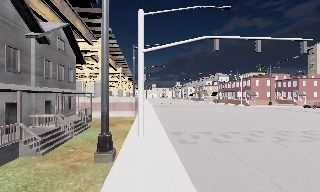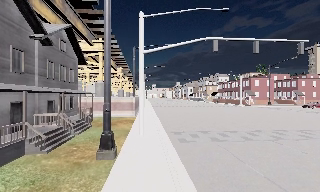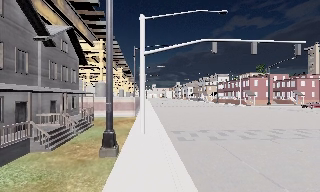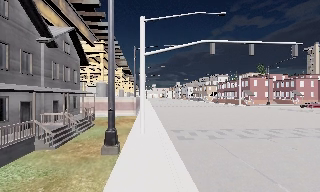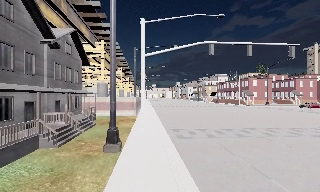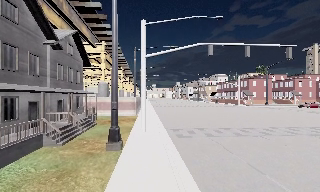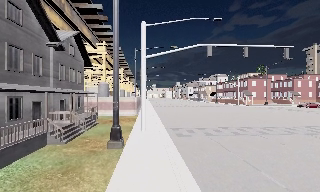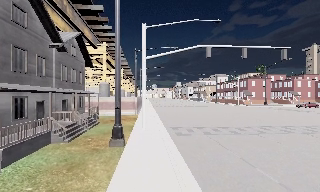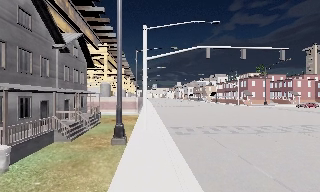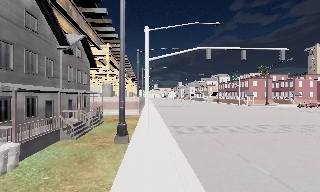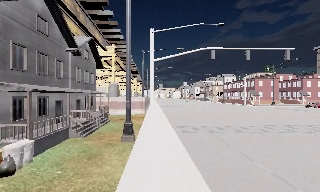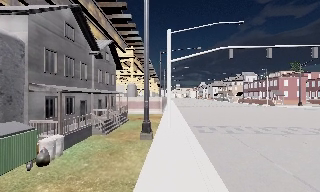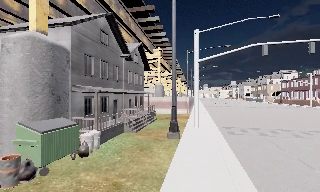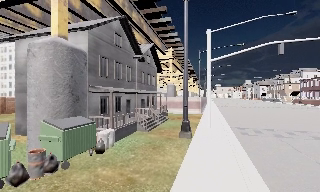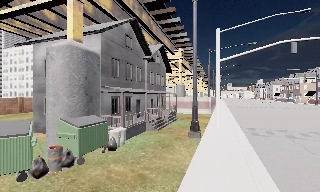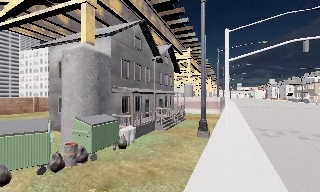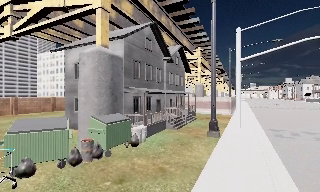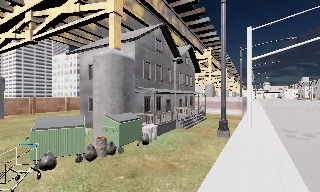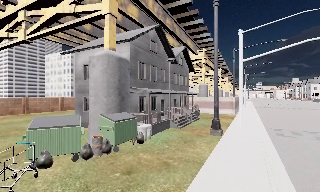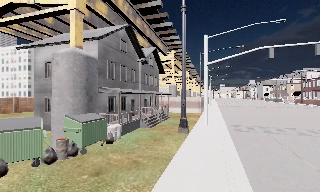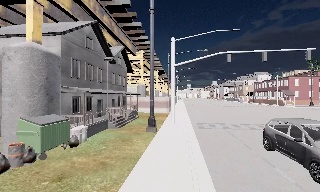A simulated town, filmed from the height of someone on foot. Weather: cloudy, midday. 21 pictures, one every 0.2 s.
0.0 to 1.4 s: The camera travels backward, about 2 m, so what stands in front gets smaller.
1.4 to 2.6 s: The scene slides to the right, as the camera pans about 20 degrees to its left. It travels backward, about 1.5 m, so what stands in front gets smaller.
2.6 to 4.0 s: The camera travels backward, about 1.5 m, so what stands in front gets smaller.
The film runs backward here.
